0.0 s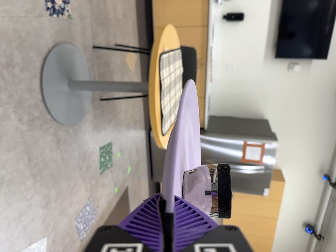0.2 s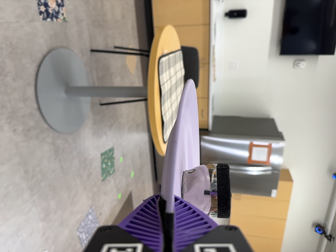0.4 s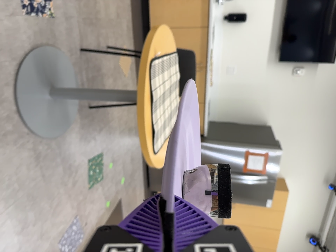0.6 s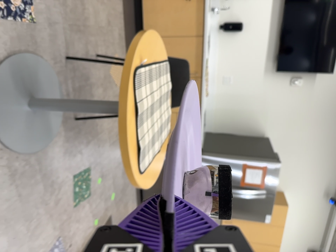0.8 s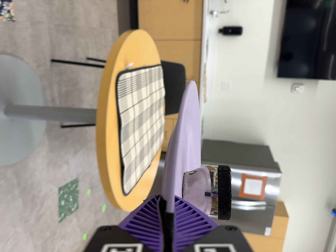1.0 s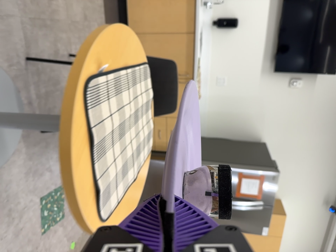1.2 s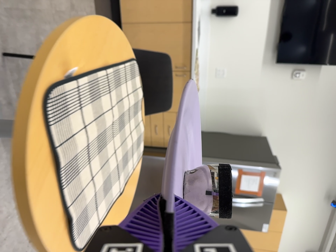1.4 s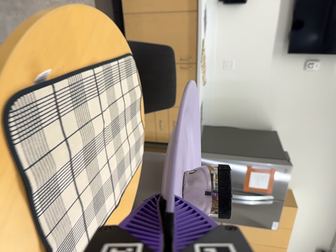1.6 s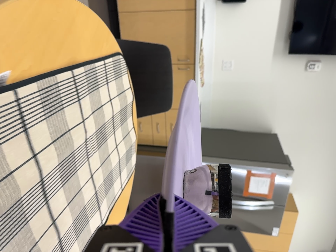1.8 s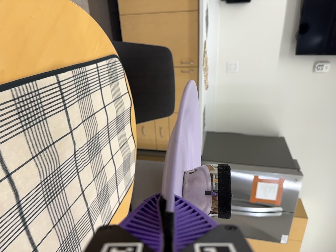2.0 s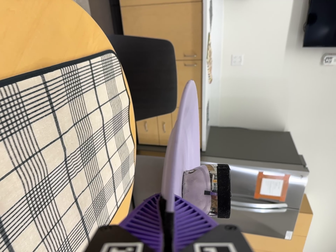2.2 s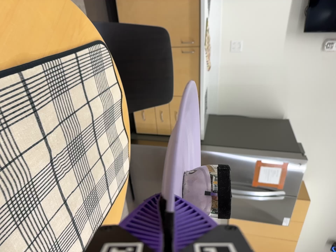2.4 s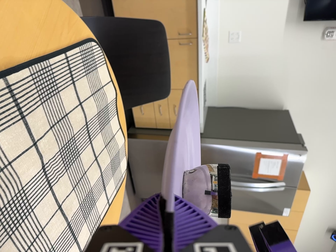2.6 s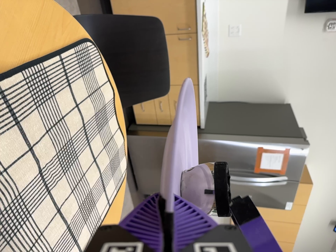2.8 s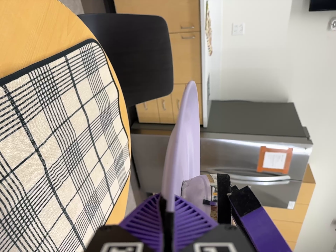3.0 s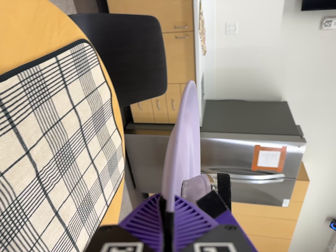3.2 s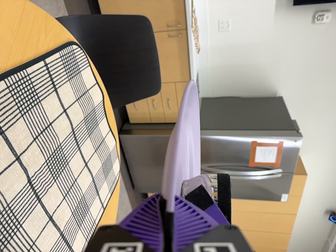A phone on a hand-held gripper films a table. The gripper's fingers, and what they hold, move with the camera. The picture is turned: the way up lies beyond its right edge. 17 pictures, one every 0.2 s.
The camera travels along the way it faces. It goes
forward.
0.0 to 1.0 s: The camera travels forward, about 70 cm, so what stands in front looms larger.
1.0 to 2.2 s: The camera travels forward and toward the top of its view, about 50 cm, so what stands in front looms larger. Its aim tips toward the bottom of its view by about 10 degrees.
2.2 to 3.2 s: The camera travels toward the top of its view, about 6 cm.
The film runs forward here.
